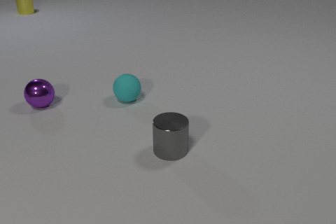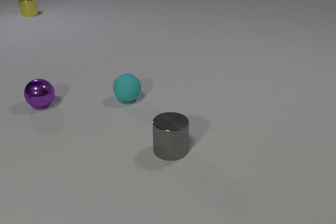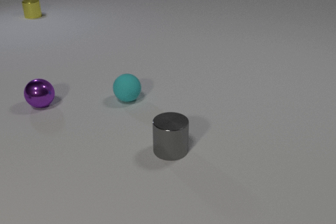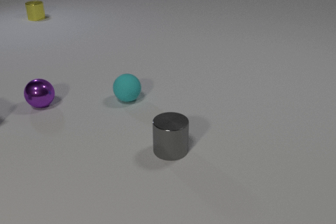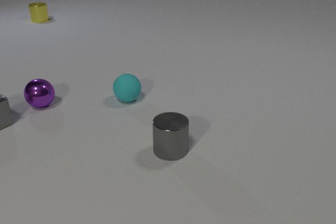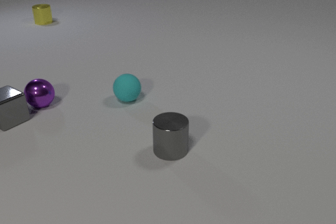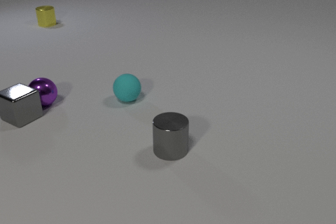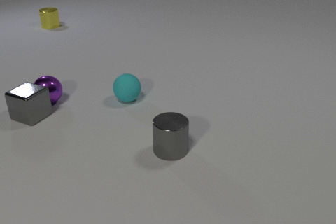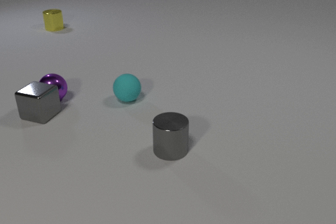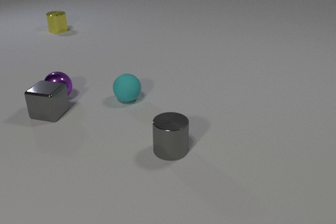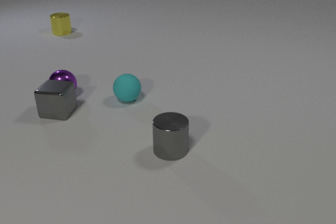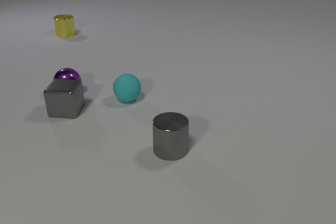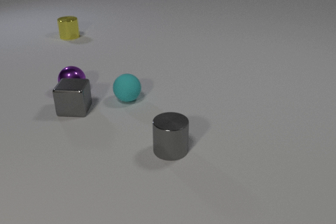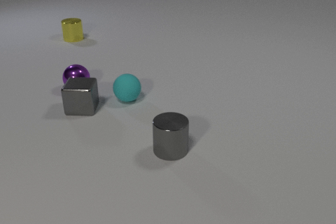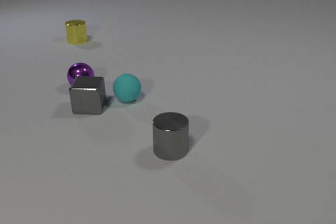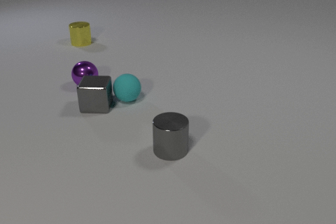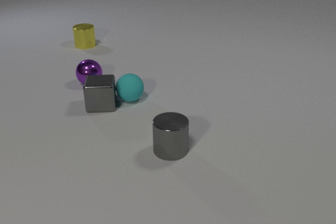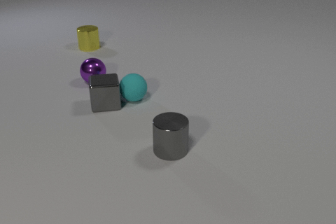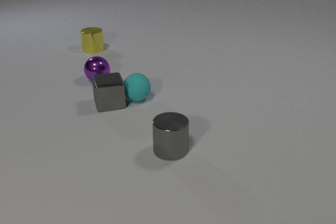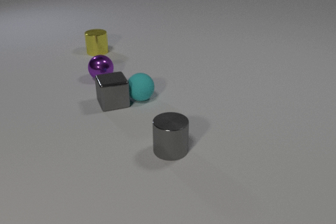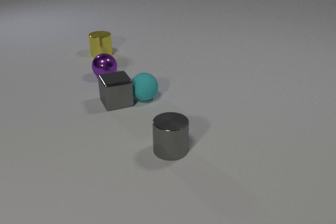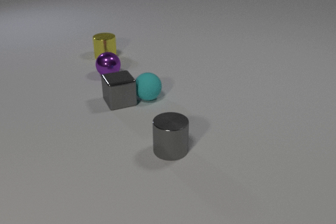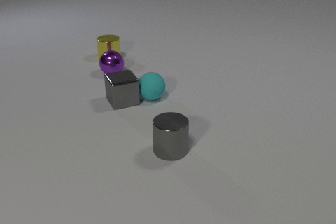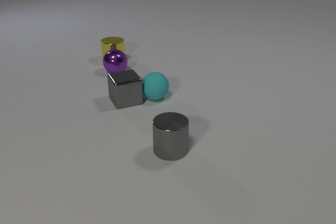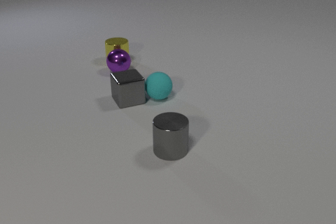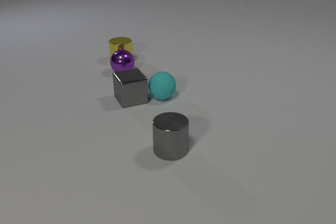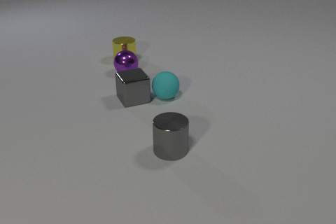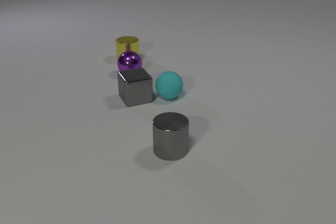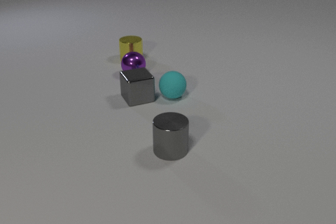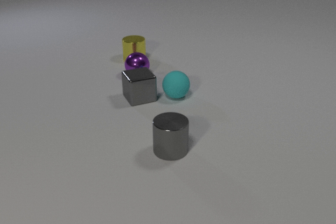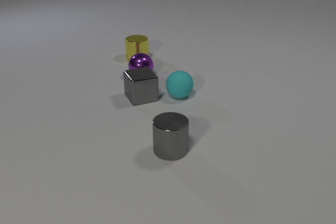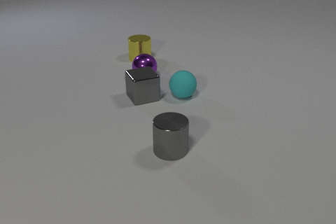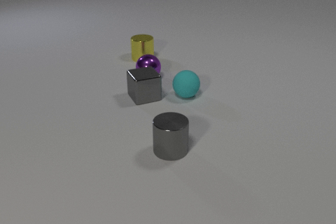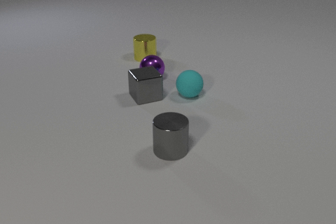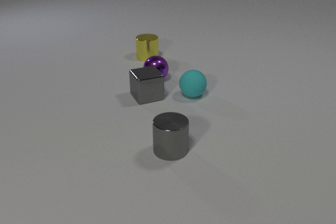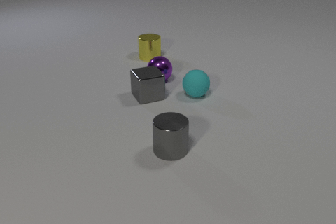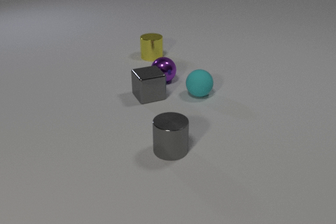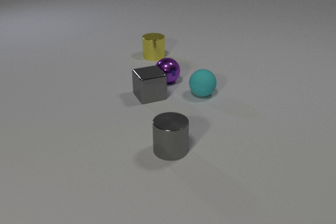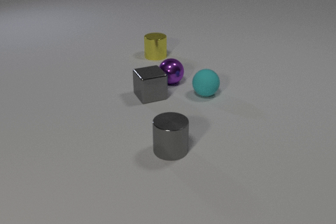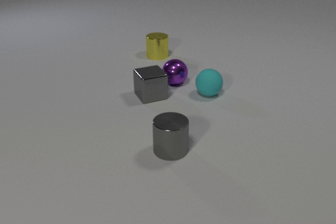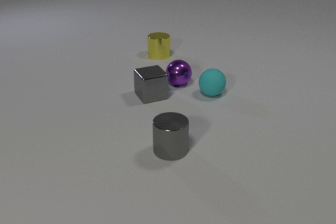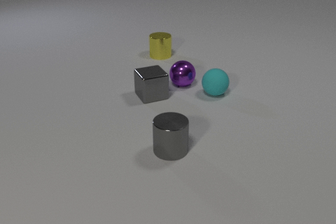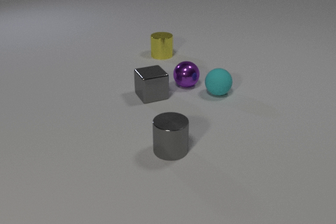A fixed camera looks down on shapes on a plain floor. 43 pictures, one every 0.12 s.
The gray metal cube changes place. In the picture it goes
to the right.
The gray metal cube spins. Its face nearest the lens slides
to the right.
0.00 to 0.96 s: The gray metal cube comes in at the left edge, slides to the right. The purple metal sphere rolls to the right and away from the camera. The yellow metal cylinder slides toward the camera. The gray metal cube and the purple metal sphere collide.
0.96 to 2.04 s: The gray metal cube slides to the right, spins counterclockwise seen from above by about 30 degrees, its near face sliding to the right. The purple metal sphere rolls to the right and away from the camera. The cyan rubber sphere rolls to the right. The yellow metal cylinder slides toward the camera and to the right. The gray metal cube and the cyan rubber sphere collide.
2.04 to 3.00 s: The gray metal cube slides to the right. The purple metal sphere rolls to the right and away from the camera. The cyan rubber sphere rolls to the right. The yellow metal cylinder slides toward the camera and to the right. The purple metal sphere and the yellow metal cylinder collide.
3.00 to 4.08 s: The gray metal cube slides to the right. The purple metal sphere rolls to the right and toward the camera. The cyan rubber sphere rolls to the right. The yellow metal cylinder slides to the right.
4.08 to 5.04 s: The purple metal sphere rolls to the right and toward the camera. The cyan rubber sphere rolls to the right. The yellow metal cylinder slides to the right.
How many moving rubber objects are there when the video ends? 1.
How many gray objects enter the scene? 1.
How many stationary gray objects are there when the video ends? 2.
